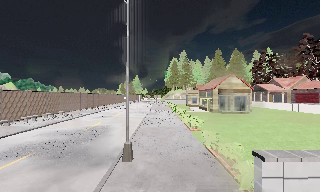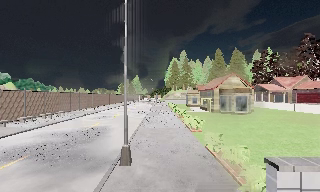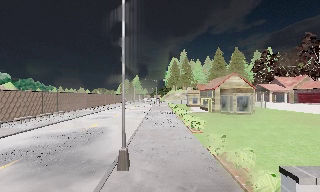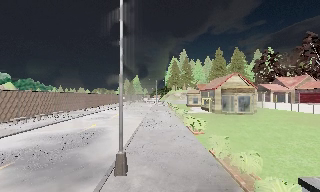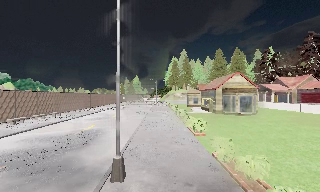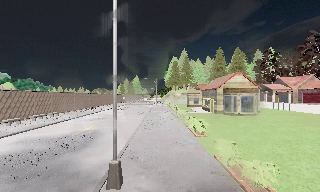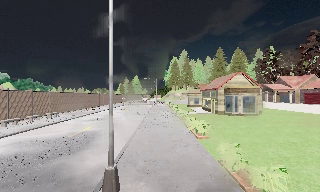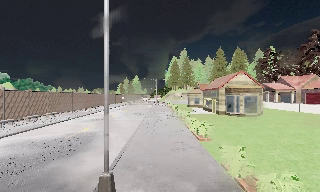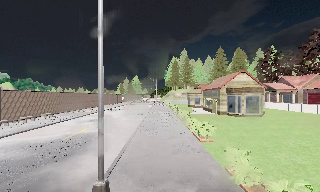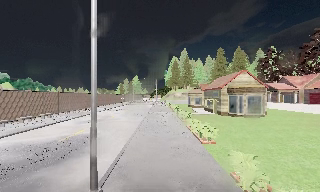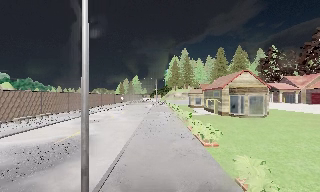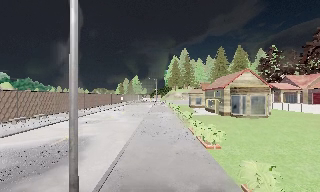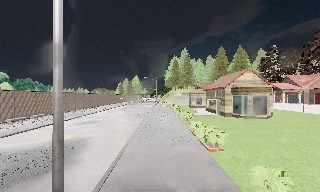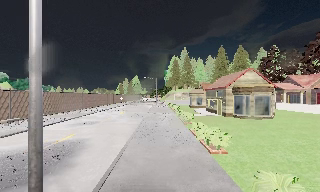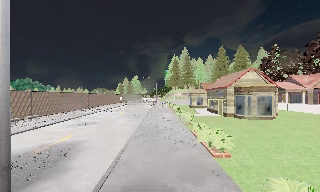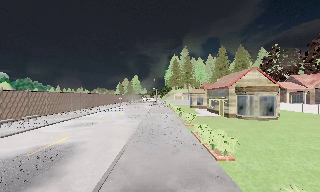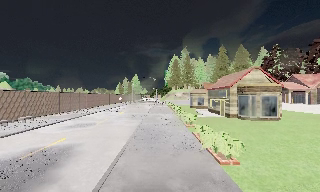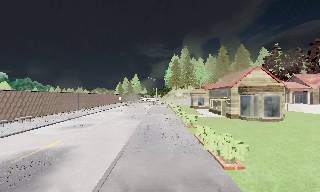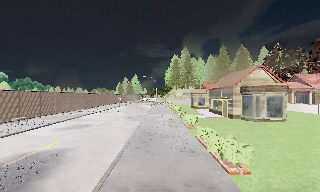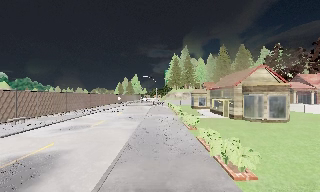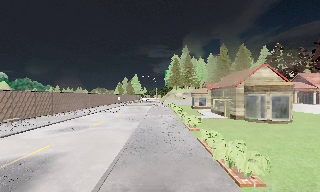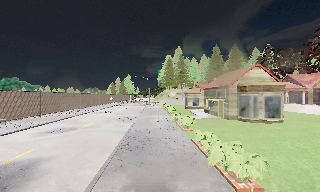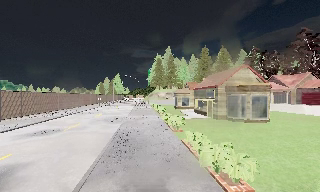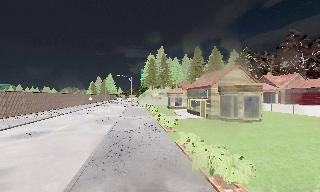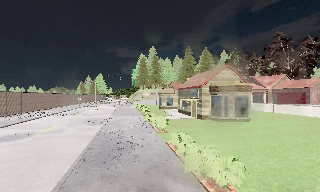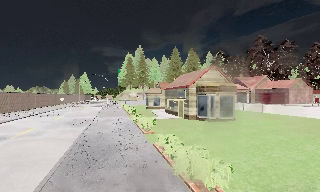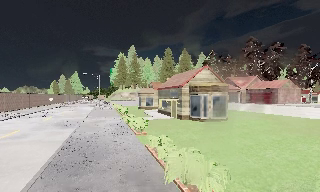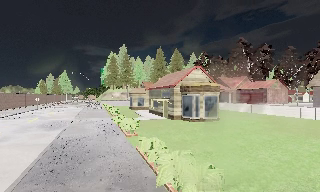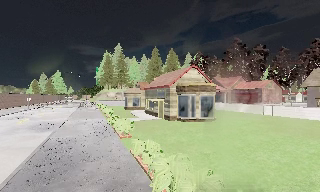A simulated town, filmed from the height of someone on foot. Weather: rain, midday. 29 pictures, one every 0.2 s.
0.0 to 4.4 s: The camera travels forward, about 8 m, so what stands in front looms larger.
4.4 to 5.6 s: The camera pans to its right, which is clockwise from overhead, by about 15 degrees. It travels forward, about 1.5 m, so what stands in front looms larger.
The film runs forward here.
